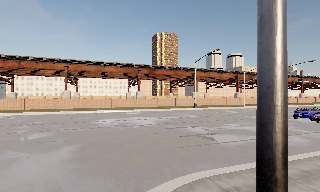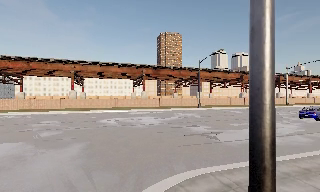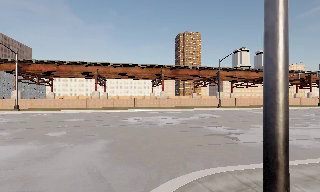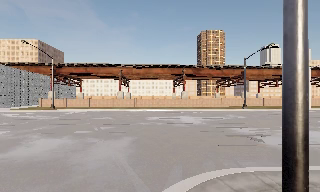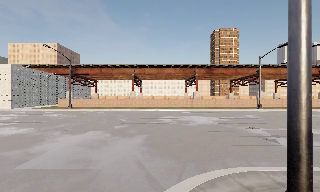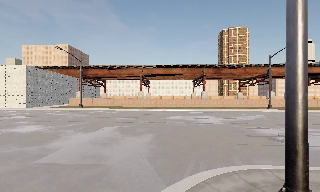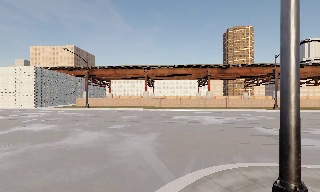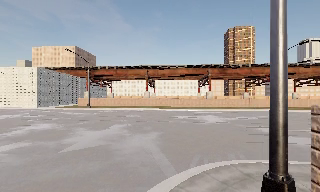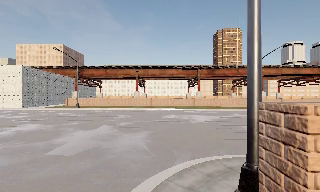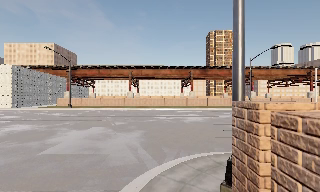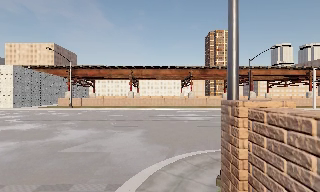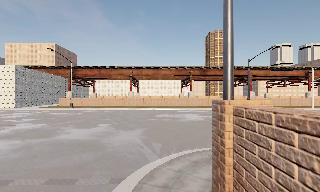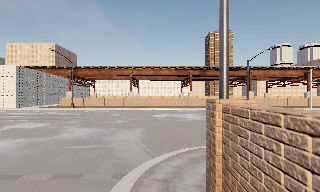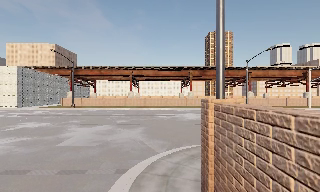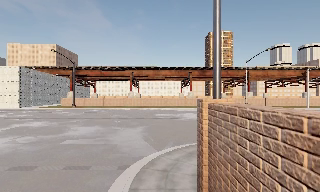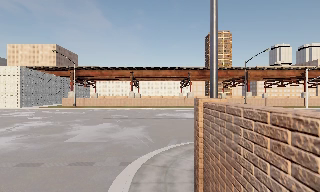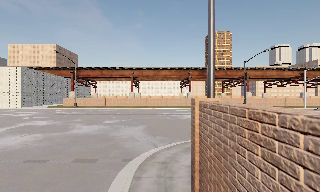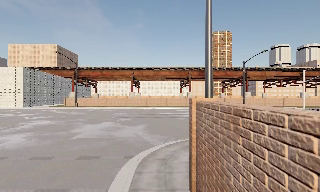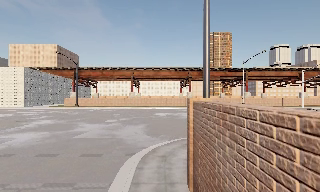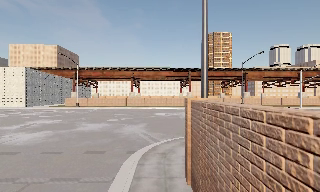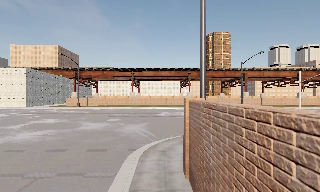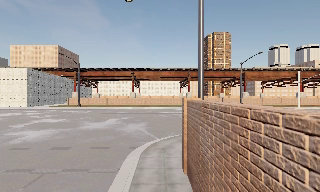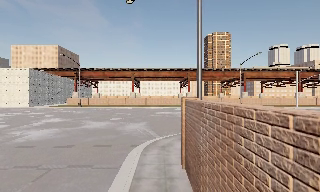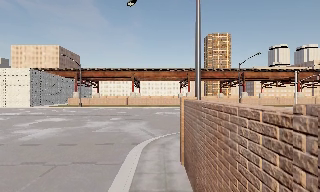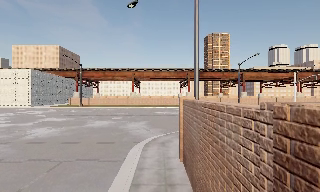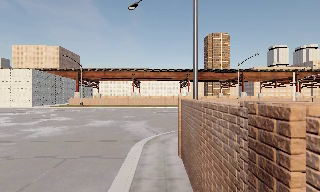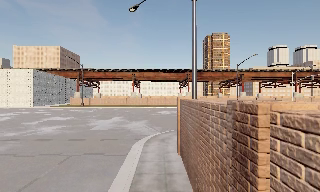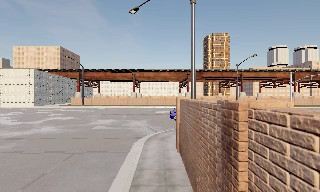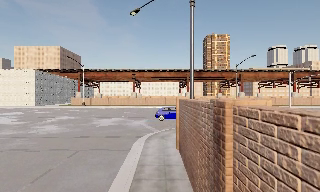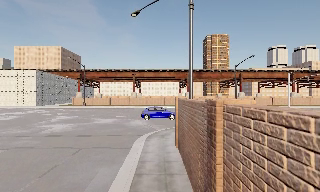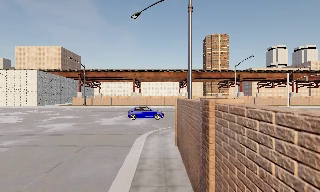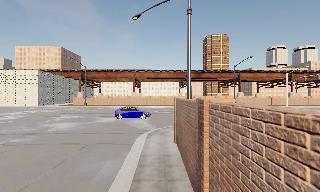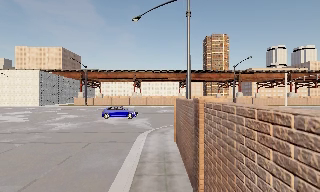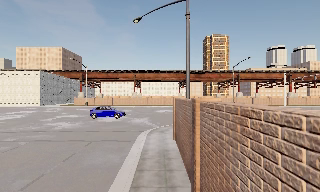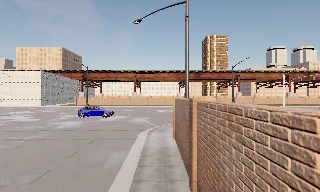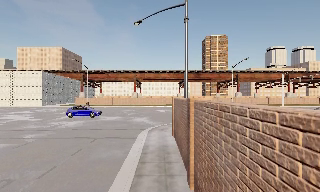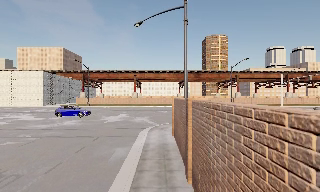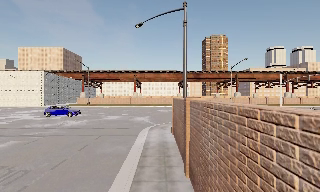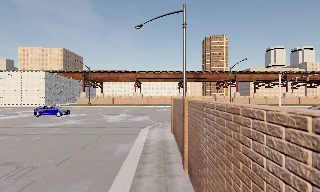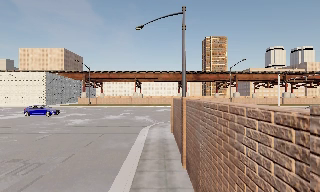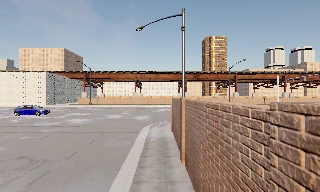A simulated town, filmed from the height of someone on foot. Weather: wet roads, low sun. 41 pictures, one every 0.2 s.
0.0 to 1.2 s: The camera swings to its left by about 25 degrees, and the scene slides to the right. It travels backward, about 2 m, so what stands in front gets smaller.
1.2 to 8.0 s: The camera travels backward, about 11 m, so what stands in front gets smaller.
The film runs backward here.
